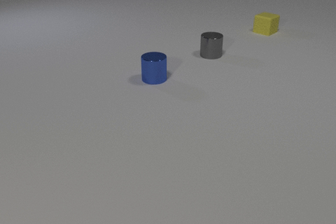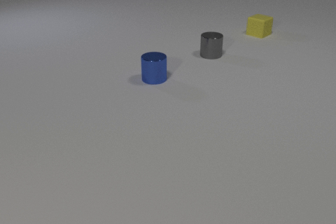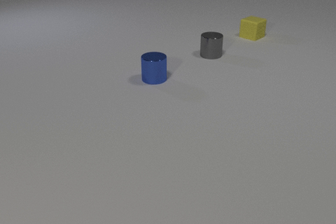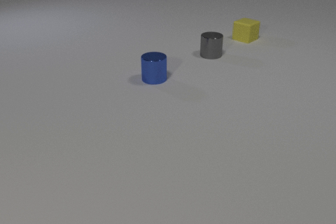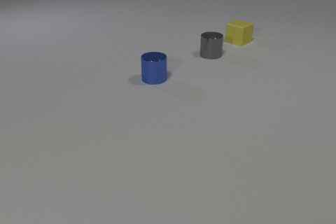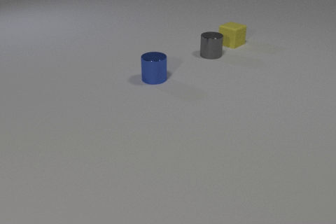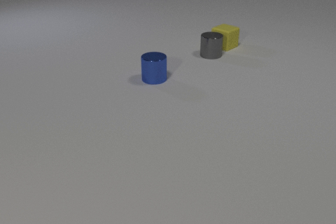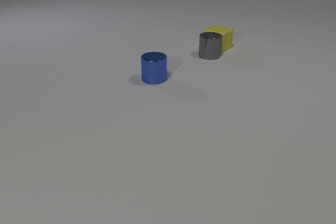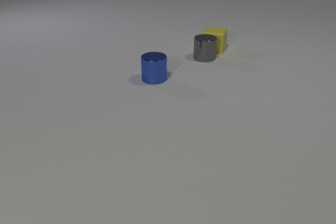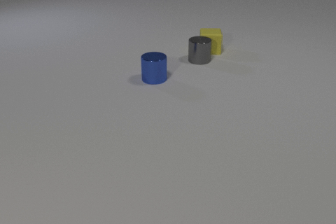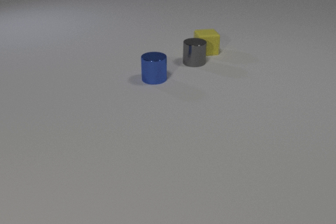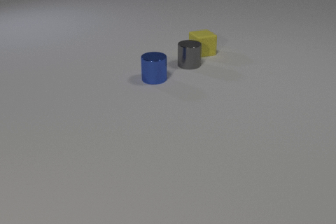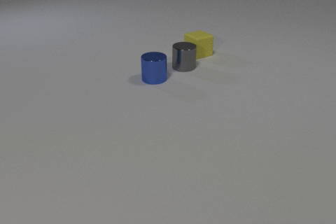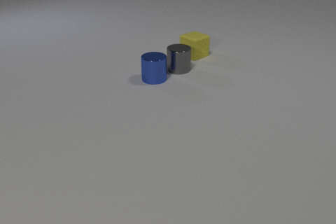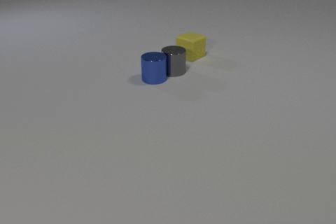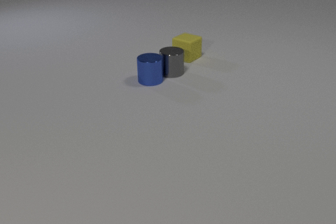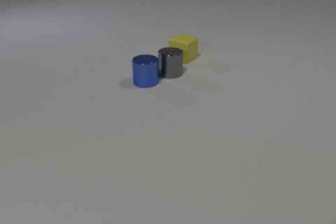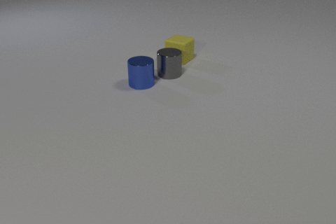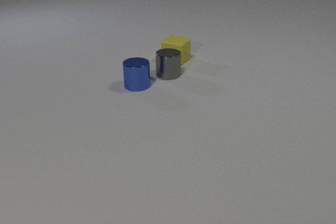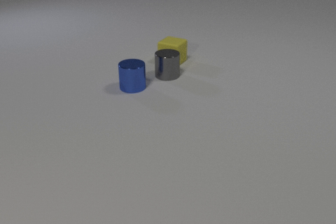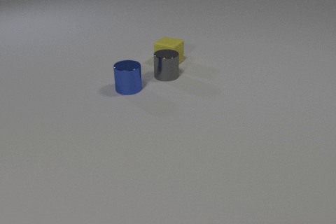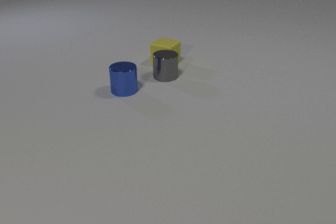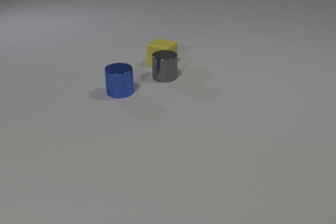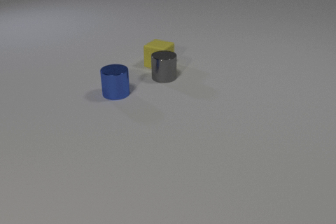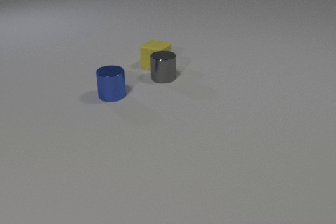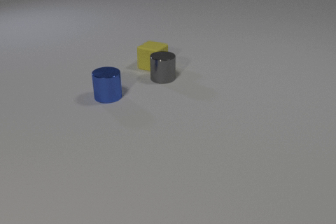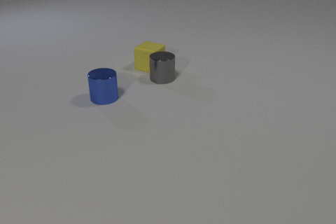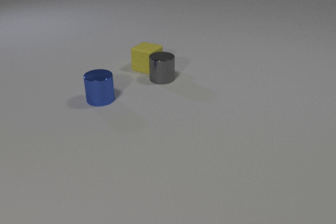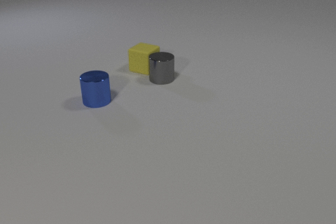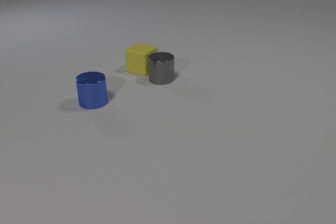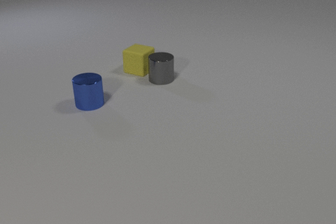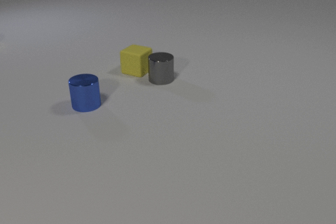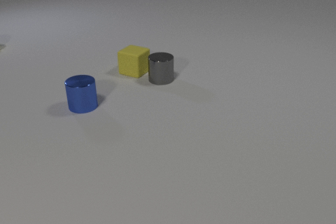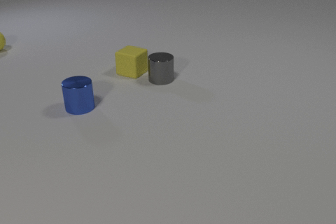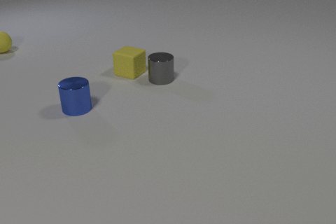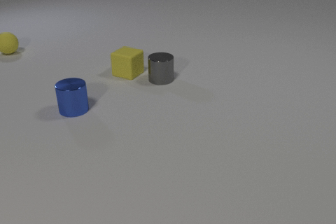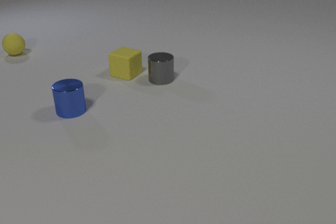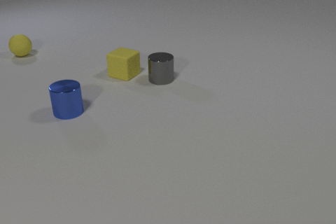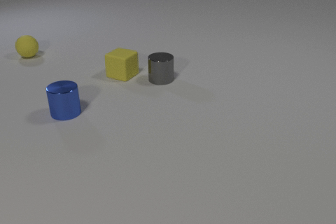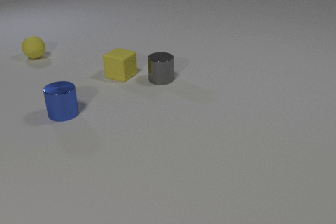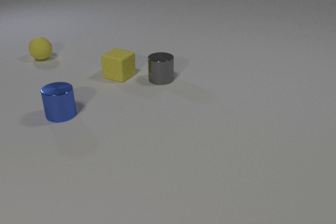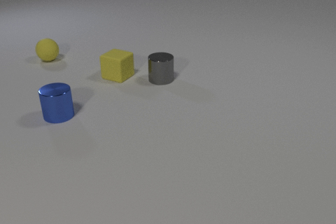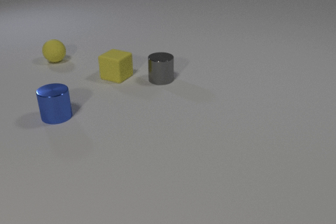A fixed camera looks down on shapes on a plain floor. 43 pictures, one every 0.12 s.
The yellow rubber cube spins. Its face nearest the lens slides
to the right.
The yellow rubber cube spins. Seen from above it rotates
counterclockwise.
0.00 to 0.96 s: The yellow rubber cube slides toward the camera and to the left, spins counterclockwise seen from above by about 15 degrees, its near face sliding to the right. The gray metal cylinder slides toward the camera and to the left. The yellow rubber cube and the gray metal cylinder collide.
0.96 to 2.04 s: The yellow rubber cube slides to the left and toward the camera, spins counterclockwise seen from above by about 75 degrees, its near face sliding to the right. The gray metal cylinder slides toward the camera and to the left. The blue metal cylinder slides to the left and toward the camera. The gray metal cylinder and the blue metal cylinder collide.
2.04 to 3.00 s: The yellow rubber cube slides to the left and toward the camera. The gray metal cylinder slides toward the camera and to the left. The blue metal cylinder slides to the left and toward the camera.
3.00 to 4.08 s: The yellow rubber cube slides to the left and toward the camera. The blue metal cylinder slides to the left and toward the camera. The yellow rubber sphere comes in at the left edge, rolls toward the camera and to the right.
4.08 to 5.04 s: The yellow rubber cube slides to the left and toward the camera. The blue metal cylinder slides to the left and toward the camera. The yellow rubber sphere rolls to the right and toward the camera.
What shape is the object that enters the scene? sphere.
What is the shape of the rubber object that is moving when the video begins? cube.
How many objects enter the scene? 1.
